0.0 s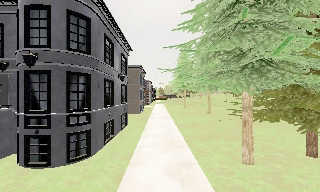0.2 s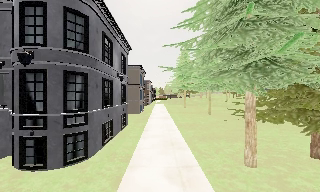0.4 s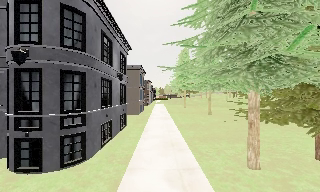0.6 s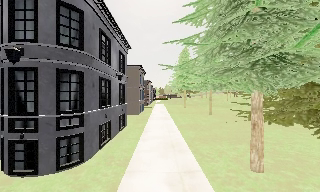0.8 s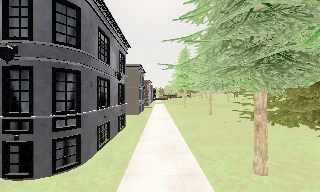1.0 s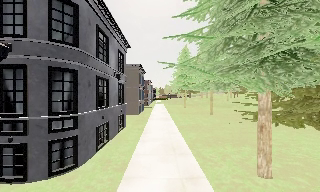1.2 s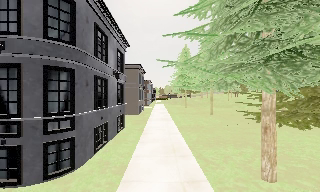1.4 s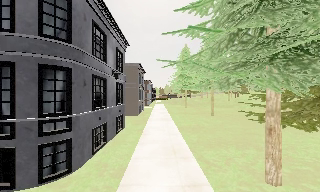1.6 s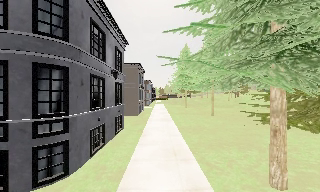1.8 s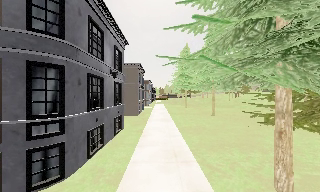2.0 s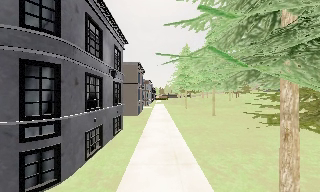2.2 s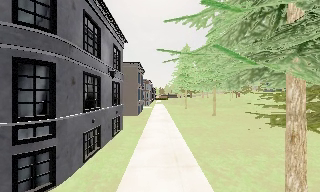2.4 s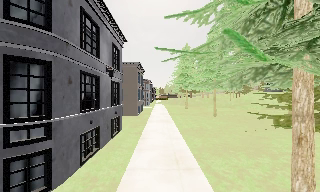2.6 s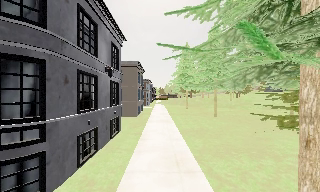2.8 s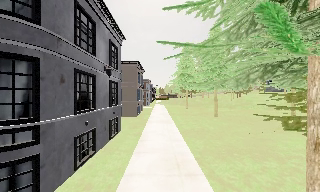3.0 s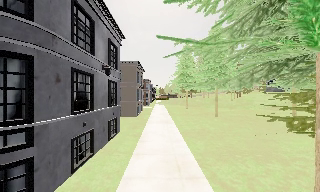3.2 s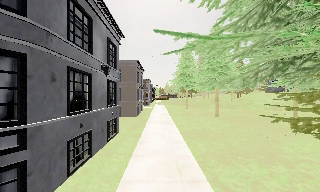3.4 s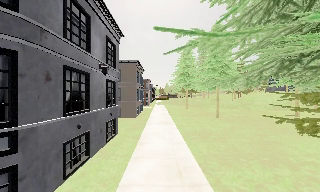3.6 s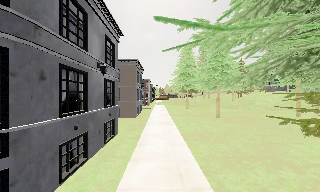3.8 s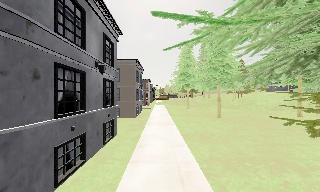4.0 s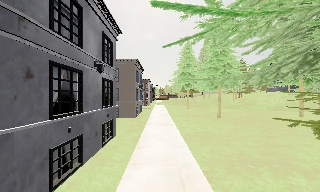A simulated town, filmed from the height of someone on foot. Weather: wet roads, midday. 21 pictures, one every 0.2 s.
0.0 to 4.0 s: The camera travels forward, about 4 m, so what stands in front looms larger.
The film runs forward here.
